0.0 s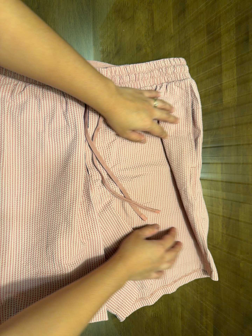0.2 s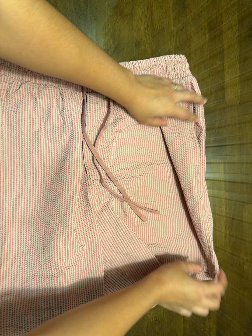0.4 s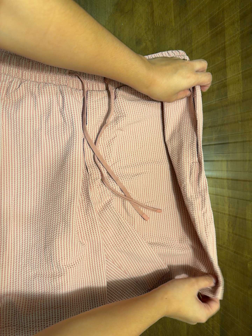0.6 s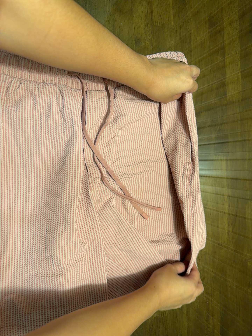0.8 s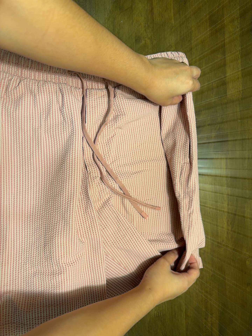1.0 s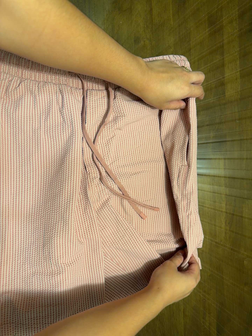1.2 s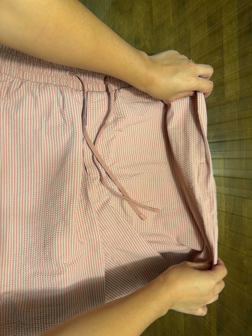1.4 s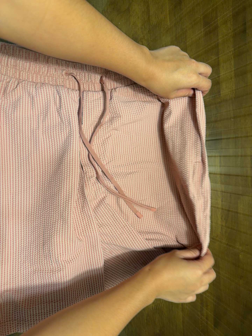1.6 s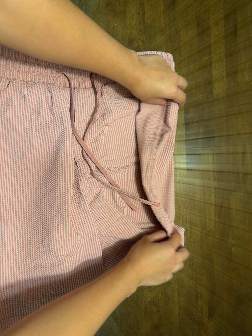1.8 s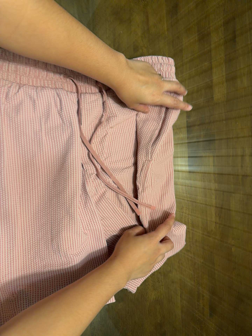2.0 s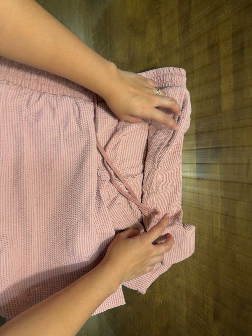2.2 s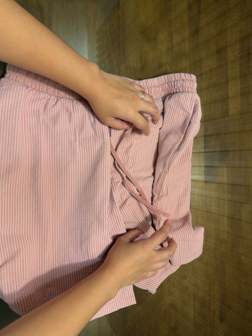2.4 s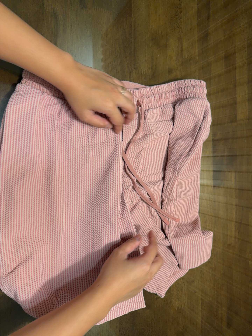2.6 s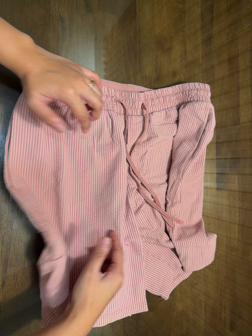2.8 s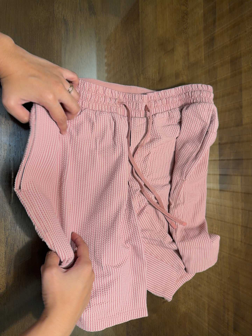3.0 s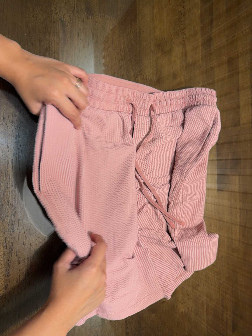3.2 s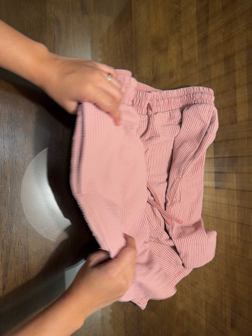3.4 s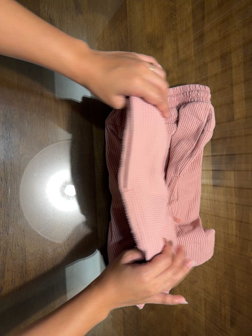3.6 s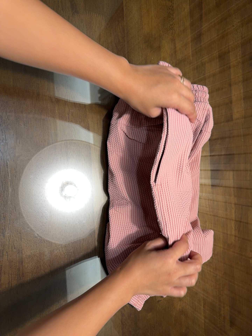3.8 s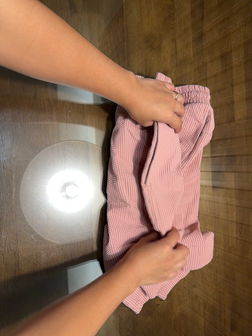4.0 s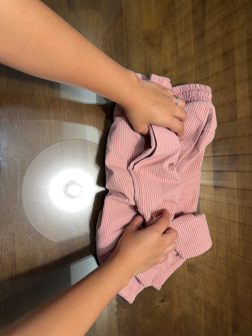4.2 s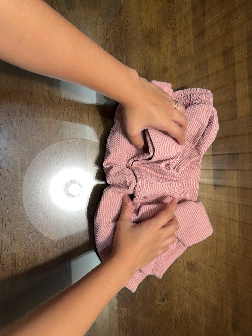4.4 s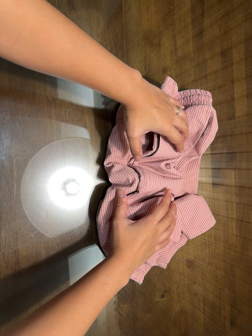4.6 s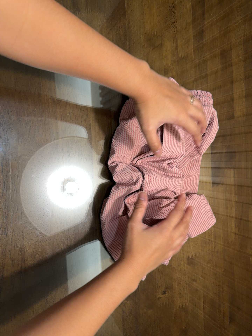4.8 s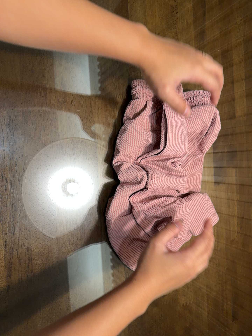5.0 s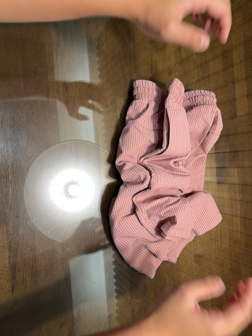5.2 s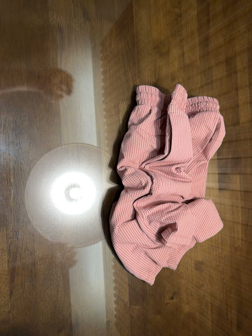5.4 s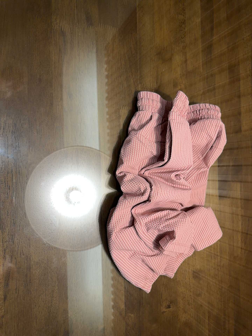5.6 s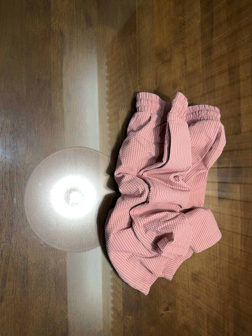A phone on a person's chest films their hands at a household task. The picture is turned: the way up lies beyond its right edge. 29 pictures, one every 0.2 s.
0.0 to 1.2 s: The camera shifts only a little, or ends up much as it began.
1.2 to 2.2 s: The camera travels to its left and backward, about 12 cm.
2.2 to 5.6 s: The camera shifts only a little, or ends up much as it began.
The film runs backward here.
